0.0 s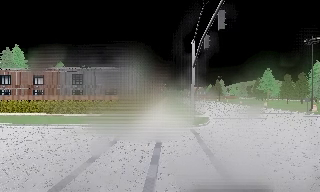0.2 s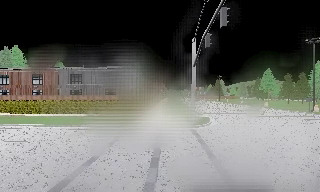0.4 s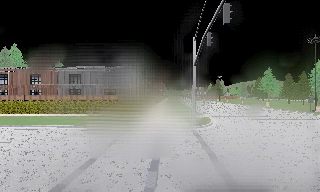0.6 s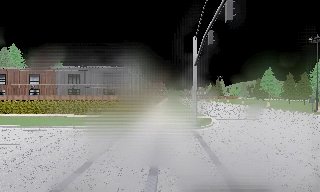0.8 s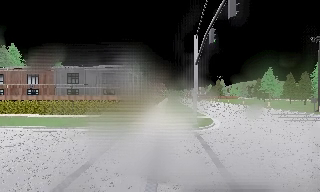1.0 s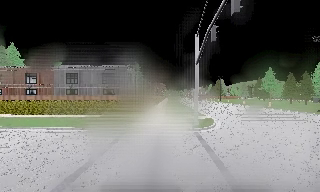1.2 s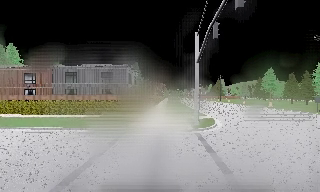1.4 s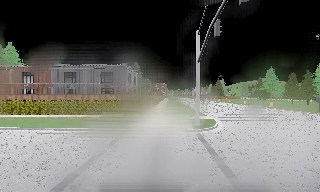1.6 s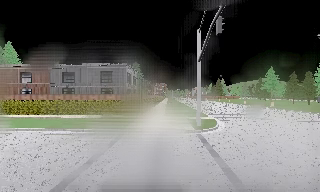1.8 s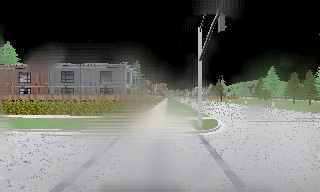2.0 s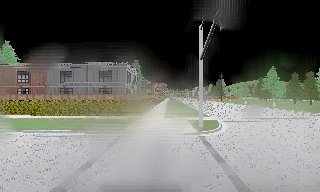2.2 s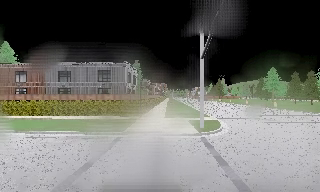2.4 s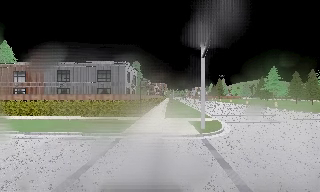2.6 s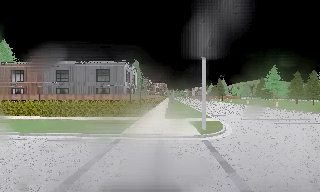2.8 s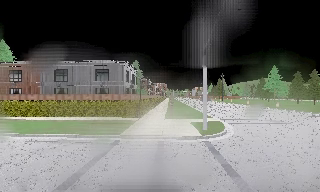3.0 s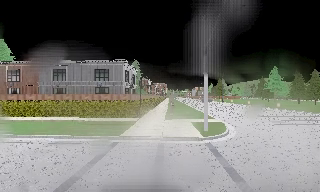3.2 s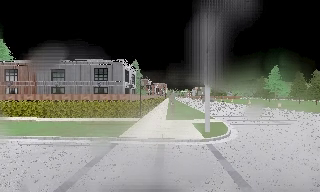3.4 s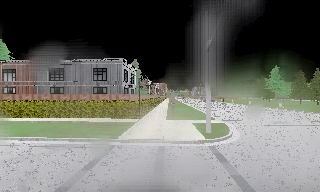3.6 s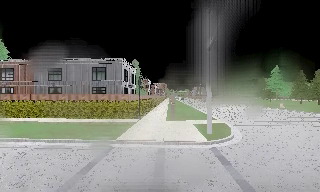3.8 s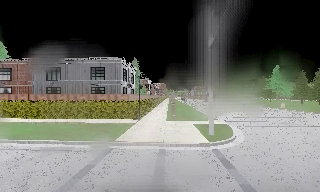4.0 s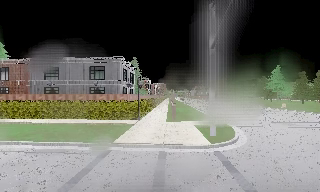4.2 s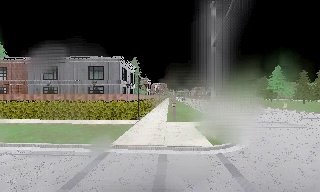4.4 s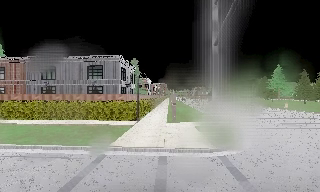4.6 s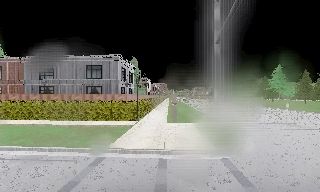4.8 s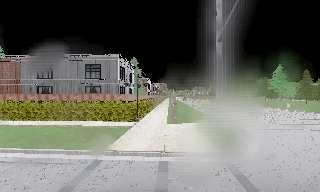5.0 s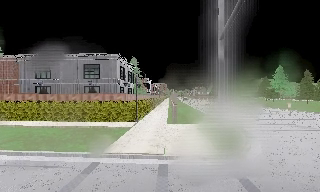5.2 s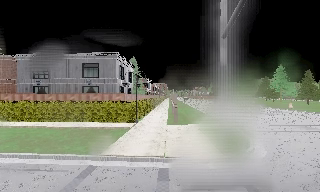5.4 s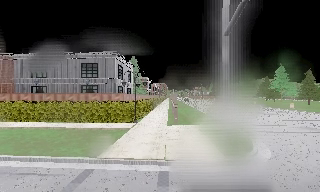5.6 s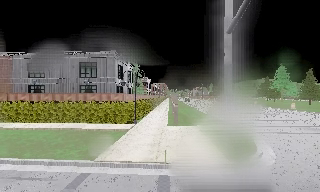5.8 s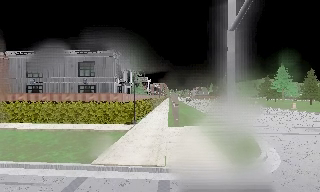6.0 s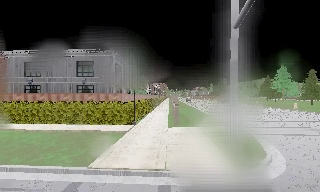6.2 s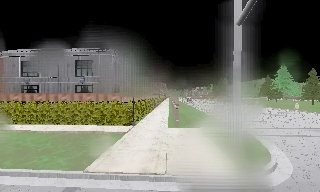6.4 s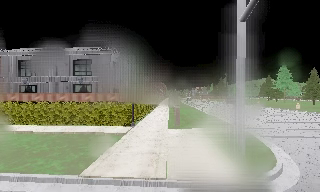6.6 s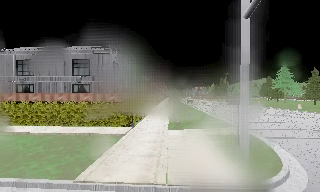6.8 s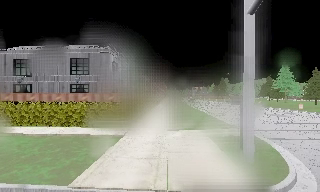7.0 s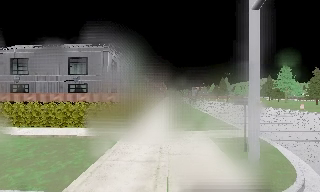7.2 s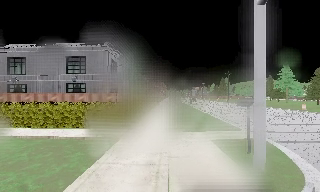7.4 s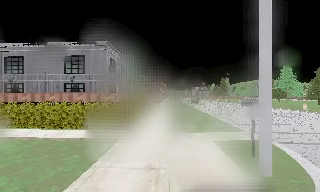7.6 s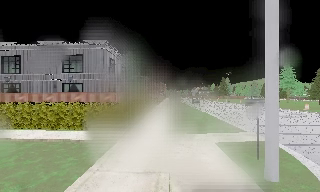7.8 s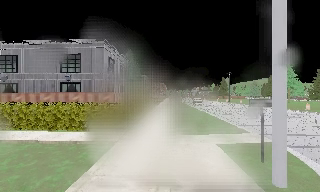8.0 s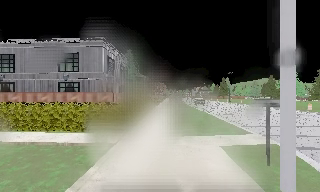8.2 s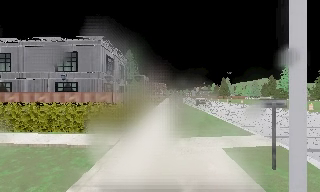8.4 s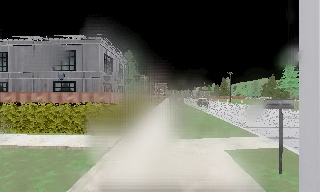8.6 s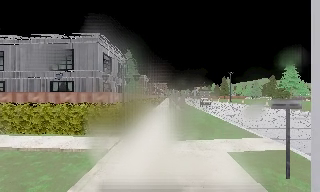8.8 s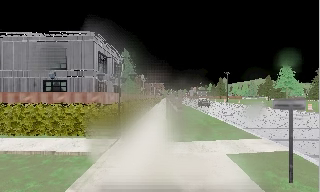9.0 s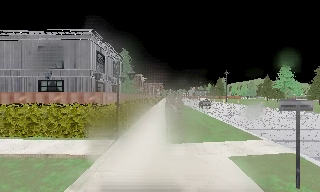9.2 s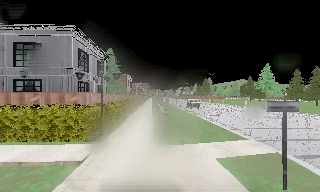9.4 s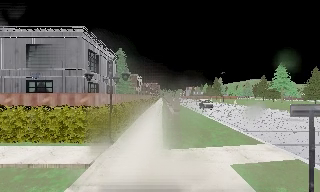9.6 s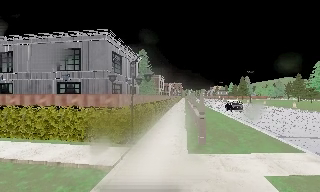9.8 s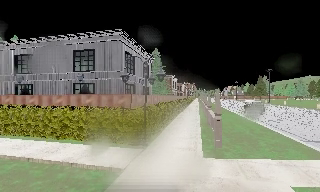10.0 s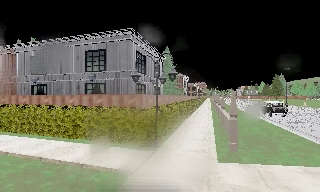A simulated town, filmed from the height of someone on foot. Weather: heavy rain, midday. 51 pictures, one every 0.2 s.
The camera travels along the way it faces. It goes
forward.
0.0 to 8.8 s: The camera travels forward, about 13 m, so what stands in front looms larger.
8.8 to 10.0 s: The camera pans to its left, which is counterclockwise from overhead, by about 15 degrees. It travels forward, about 1.5 m, so what stands in front looms larger.
The film runs forward here.
